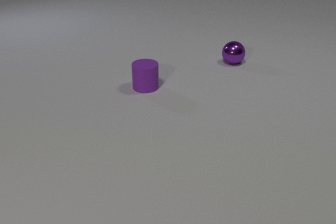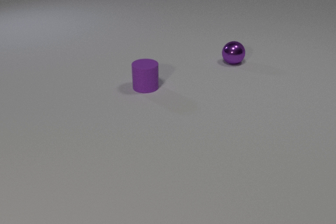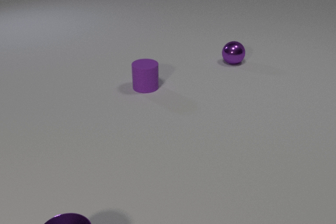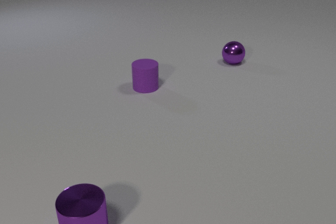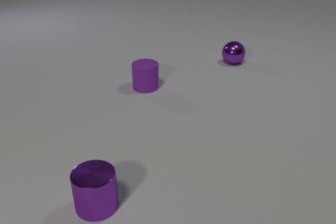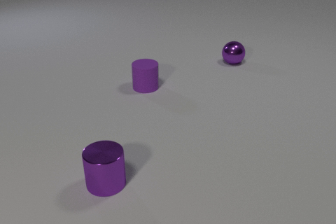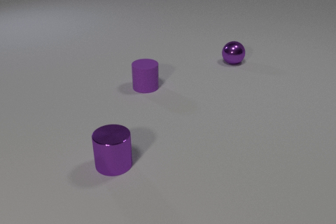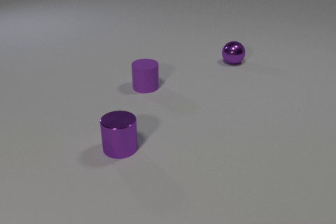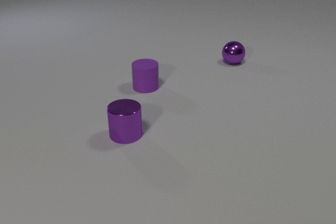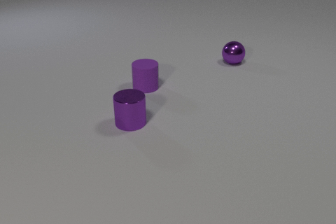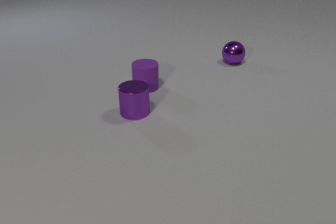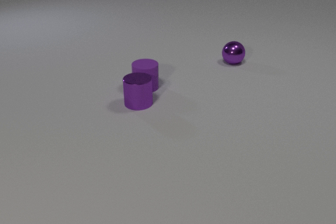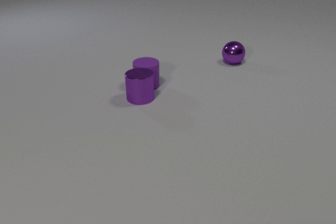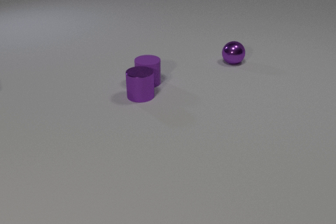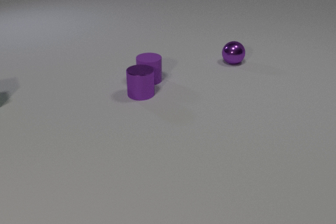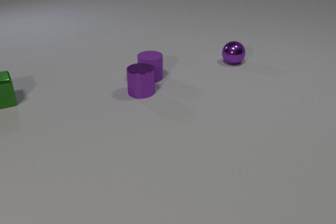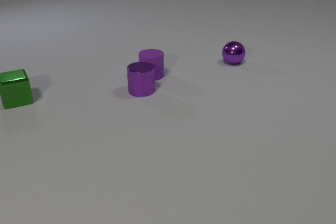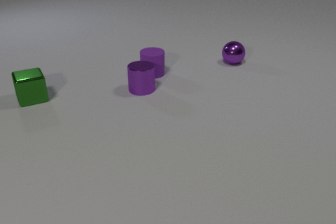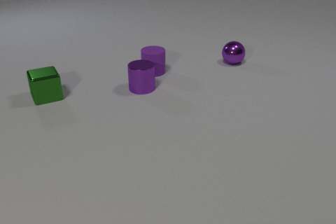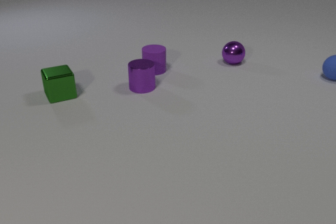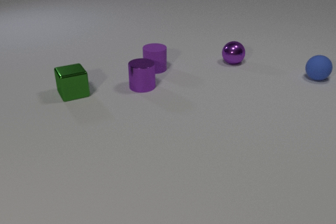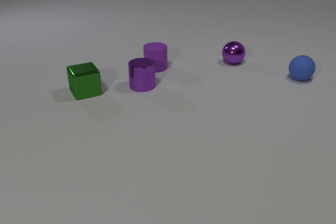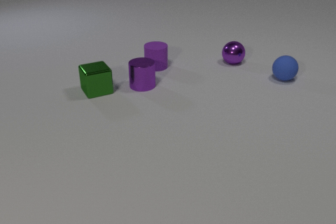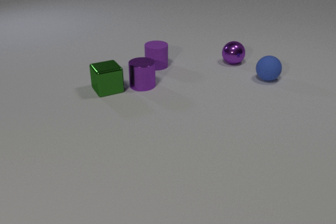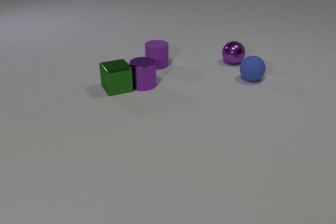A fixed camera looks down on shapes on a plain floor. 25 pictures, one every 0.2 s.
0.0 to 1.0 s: The purple metal cylinder comes in at the bottom edge, slides away from the camera.
1.0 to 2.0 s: The purple metal cylinder slides away from the camera.
2.0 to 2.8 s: The purple metal cylinder slides away from the camera. The purple rubber cylinder slides away from the camera. The purple metal cylinder and the purple rubber cylinder collide.
2.8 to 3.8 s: The purple metal cylinder slides away from the camera. The purple rubber cylinder slides away from the camera. The green metal cube comes in at the left edge, slides to the right. The blue rubber sphere comes in at the right edge, rolls to the left and toward the camera.
3.8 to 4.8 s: The purple rubber cylinder slides away from the camera. The green metal cube slides to the right. The blue rubber sphere rolls to the left. The purple metal cylinder and the green metal cube collide.
Are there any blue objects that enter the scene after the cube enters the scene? yes.
What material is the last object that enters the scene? rubber.
What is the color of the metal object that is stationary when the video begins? purple.
